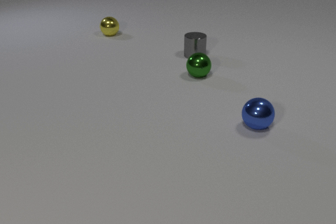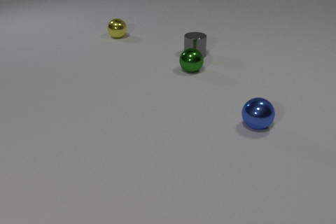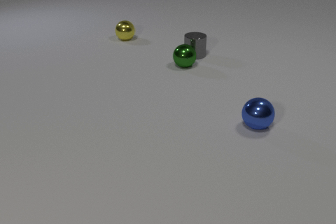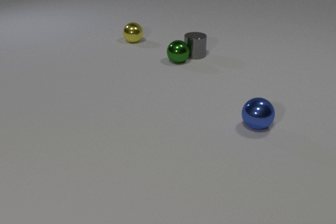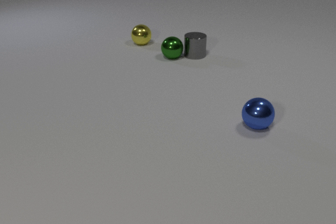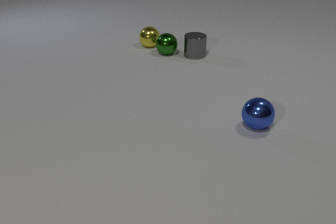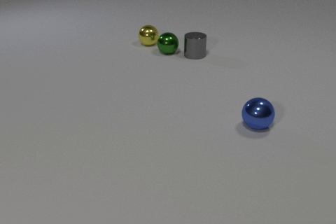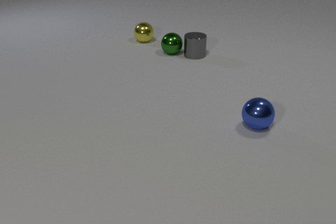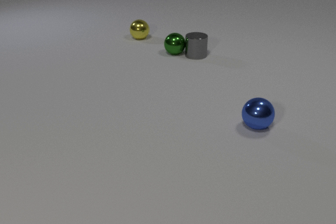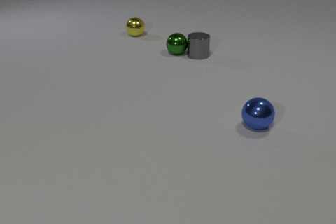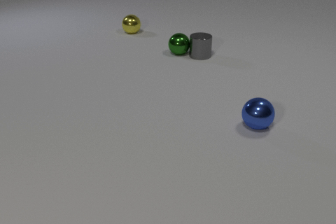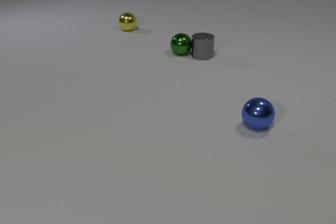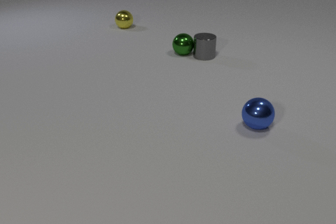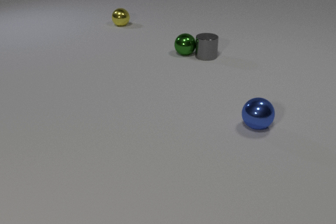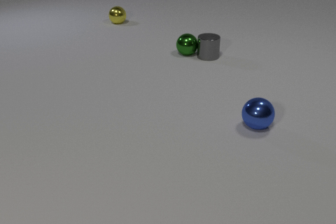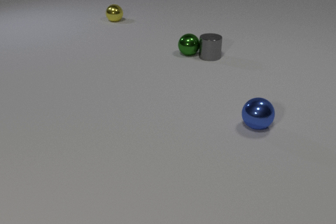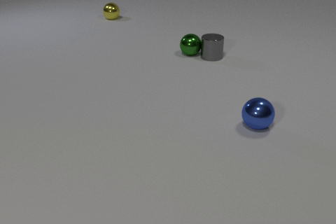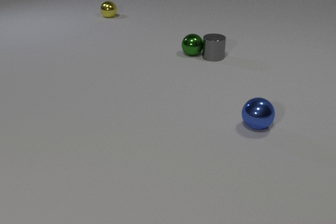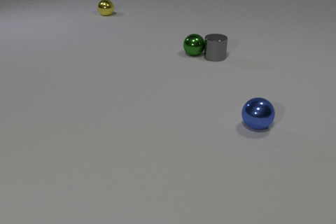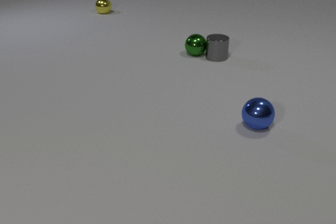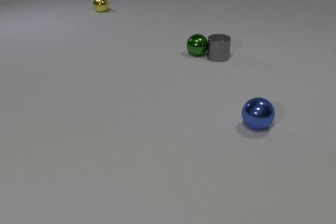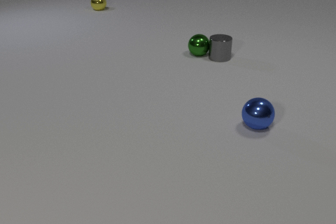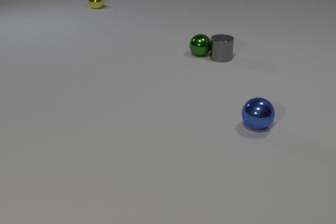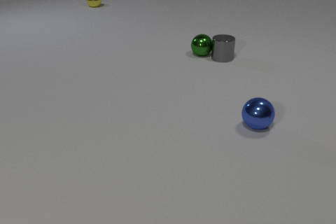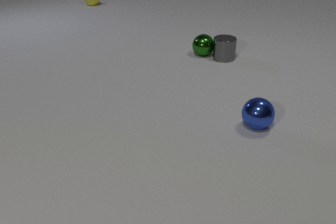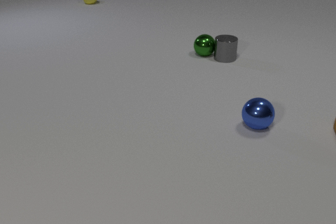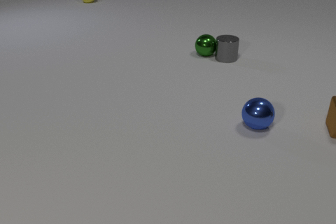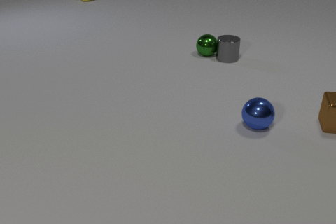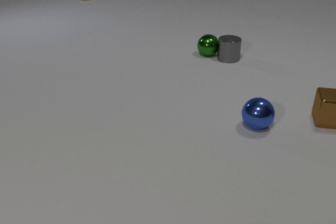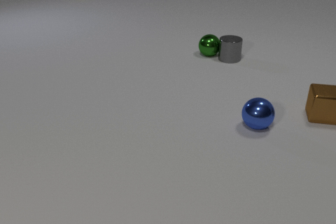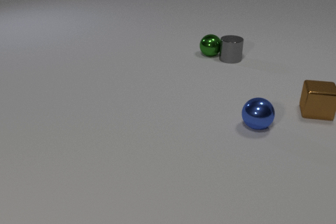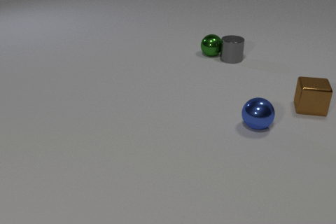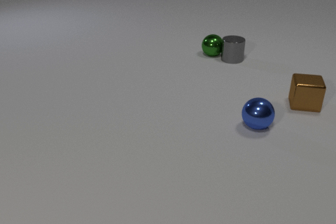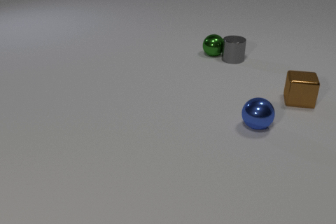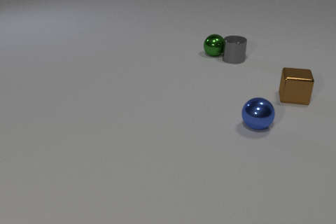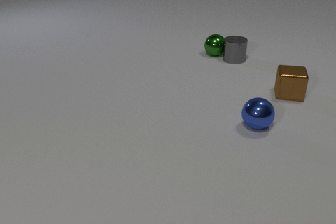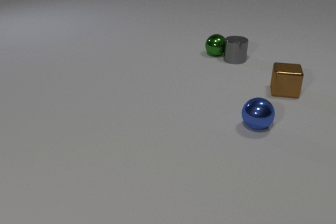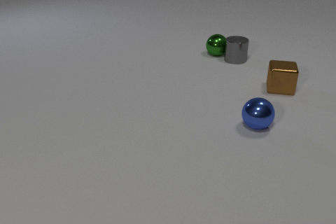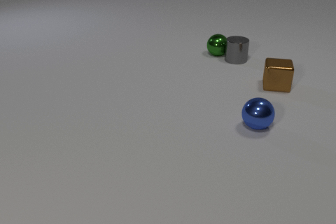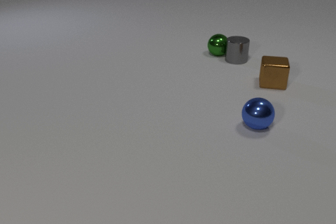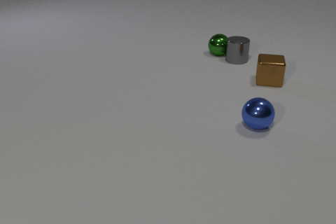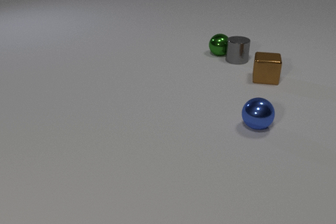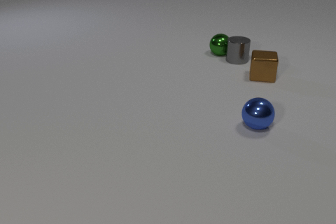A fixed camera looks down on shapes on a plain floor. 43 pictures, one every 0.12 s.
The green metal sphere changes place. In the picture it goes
away from the camera.
0.00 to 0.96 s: The yellow metal sphere rolls to the right and toward the camera. The green metal sphere rolls away from the camera and to the left. The yellow metal sphere and the green metal sphere collide. The green metal sphere and the gray metal cylinder collide.
0.96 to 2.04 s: The yellow metal sphere rolls away from the camera and to the left. The green metal sphere rolls to the right. The gray metal cylinder slides to the right.
2.04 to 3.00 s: The yellow metal sphere rolls away from the camera. The green metal sphere rolls to the right. The gray metal cylinder slides to the right.
3.00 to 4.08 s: The yellow metal sphere rolls away from the camera, leaves at the top edge. The green metal sphere rolls to the right. The gray metal cylinder slides to the right. The brown metal cube slides to the left and away from the camera.
4.08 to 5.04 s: The green metal sphere rolls to the right. The brown metal cube slides away from the camera and to the left.
How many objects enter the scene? 1.
How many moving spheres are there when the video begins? 2.
What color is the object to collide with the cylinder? green.
